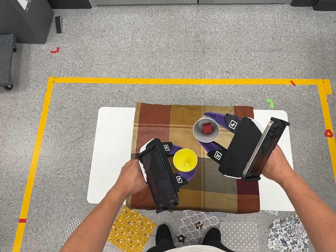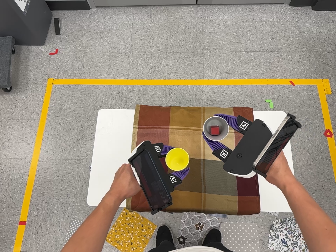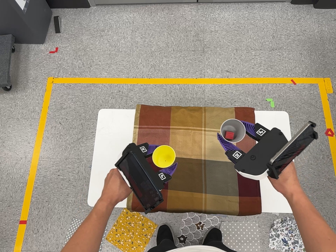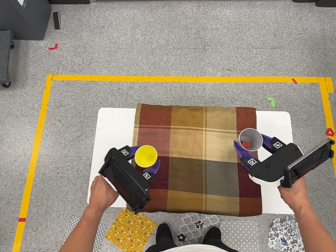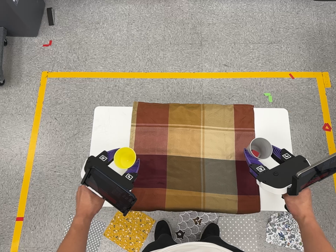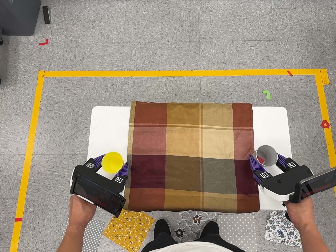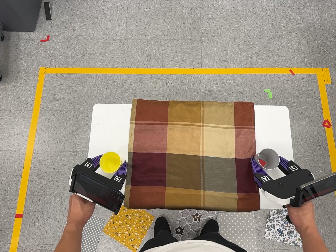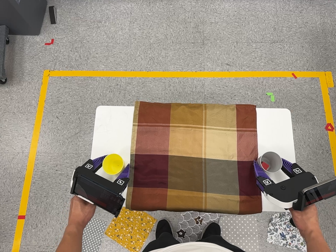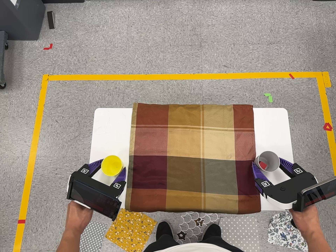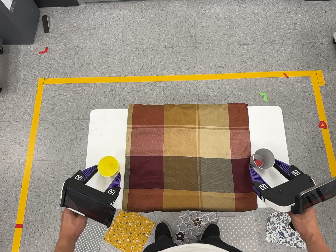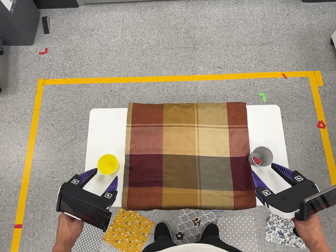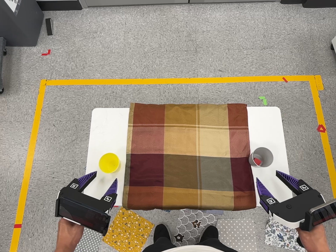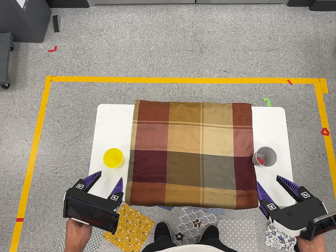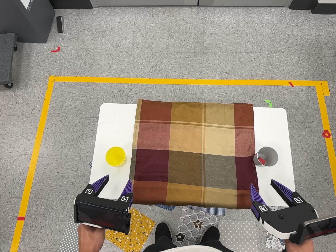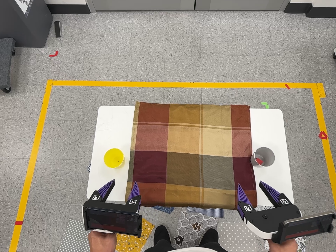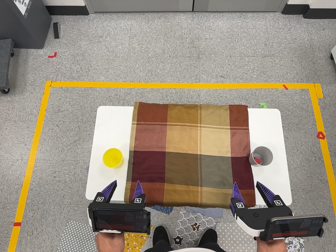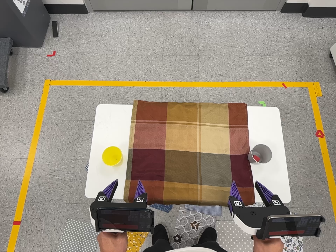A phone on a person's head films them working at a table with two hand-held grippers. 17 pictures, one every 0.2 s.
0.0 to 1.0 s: The camera travels toward the top of its view, about 6 cm.
1.0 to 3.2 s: The camera travels toward the bottom of its view and backward, about 12 cm.
The film runs backward here.
